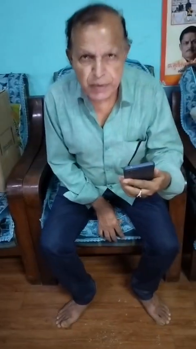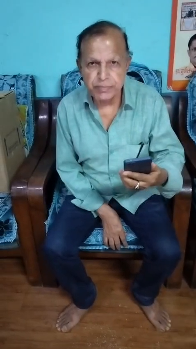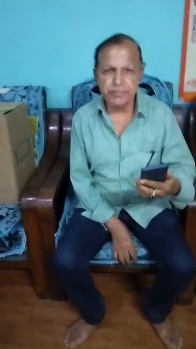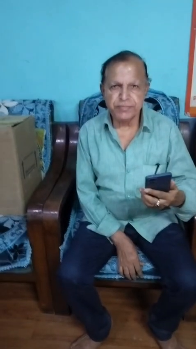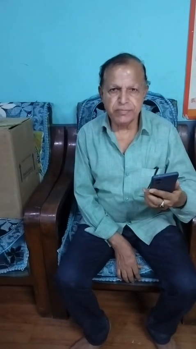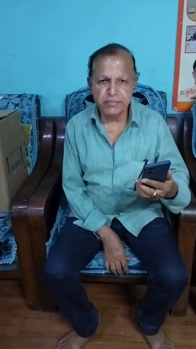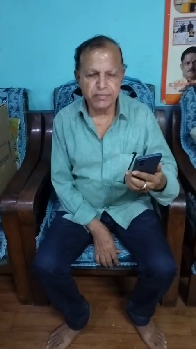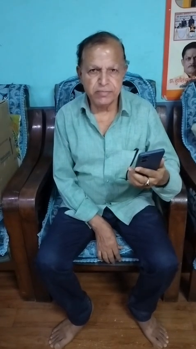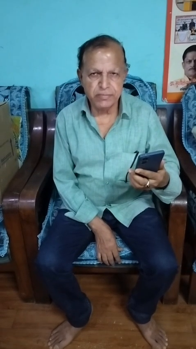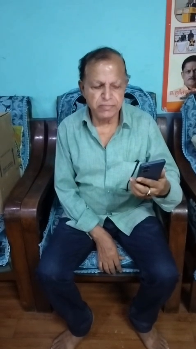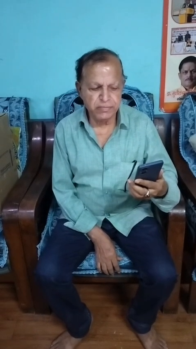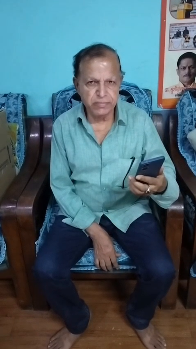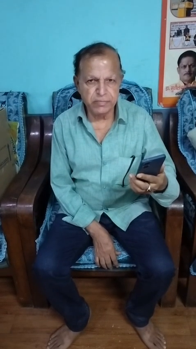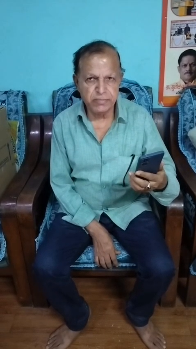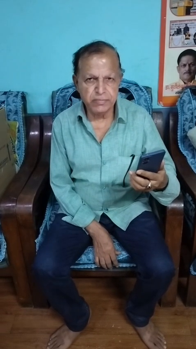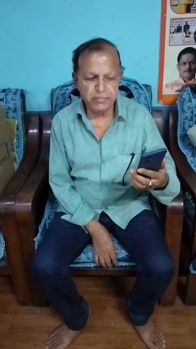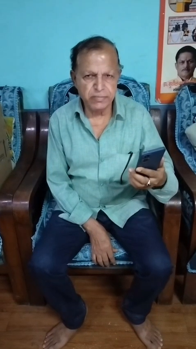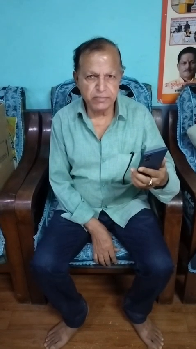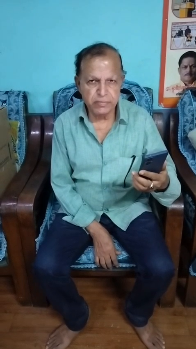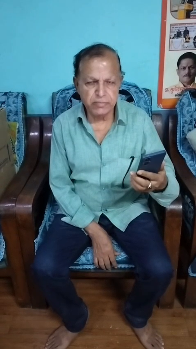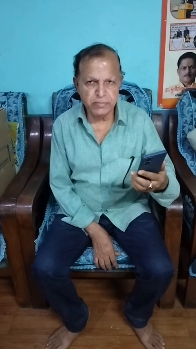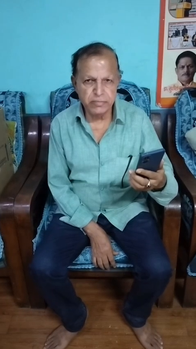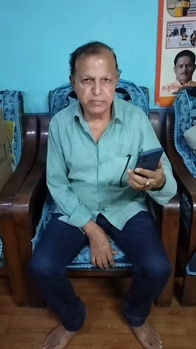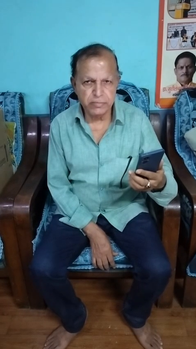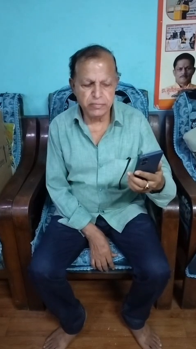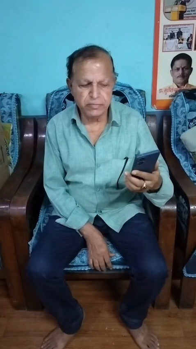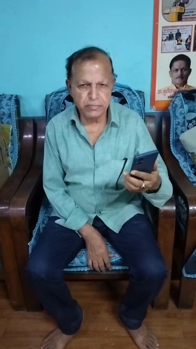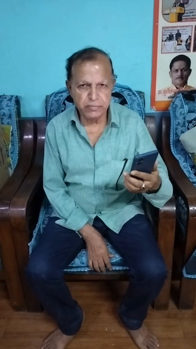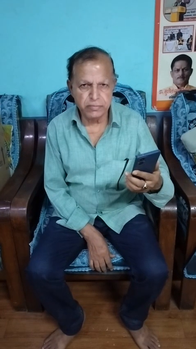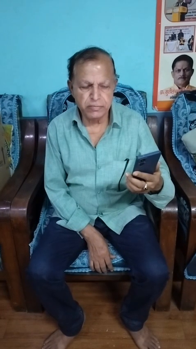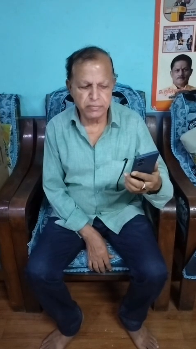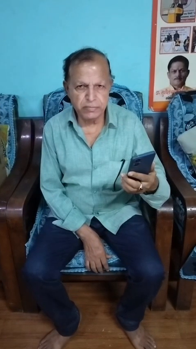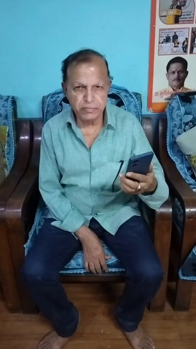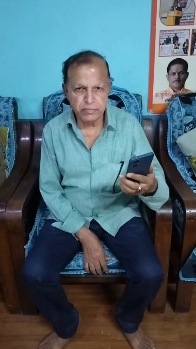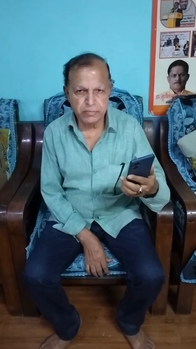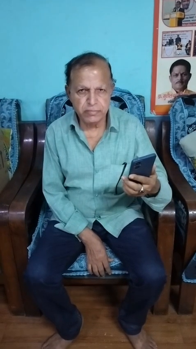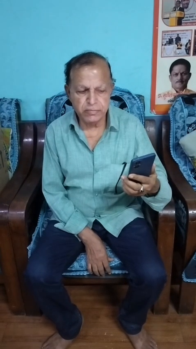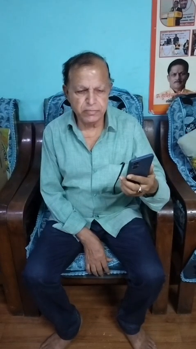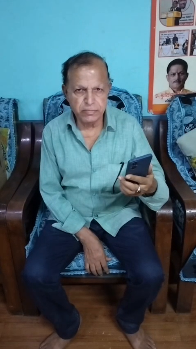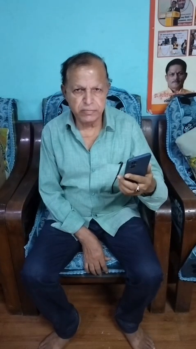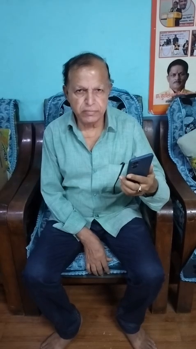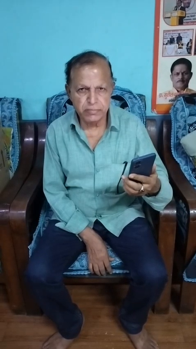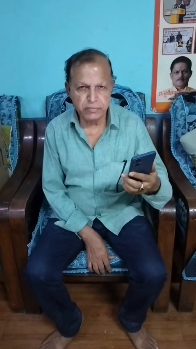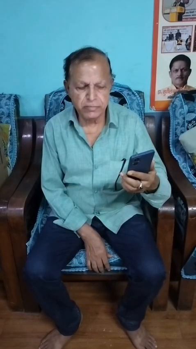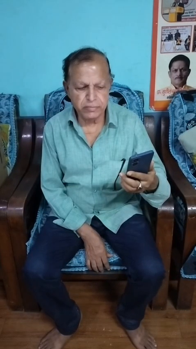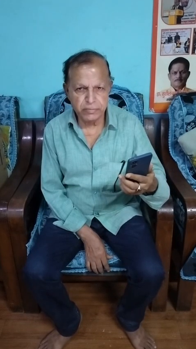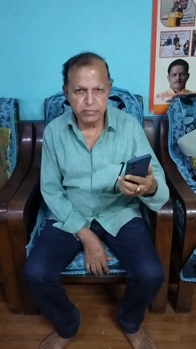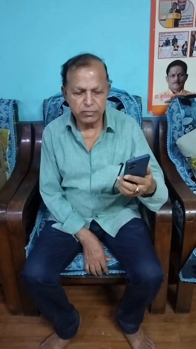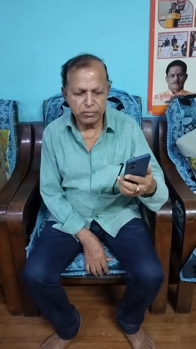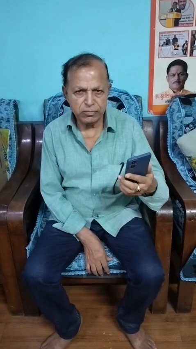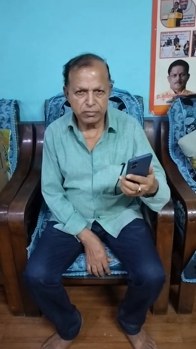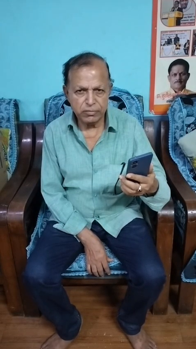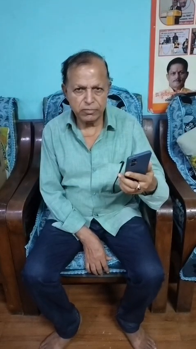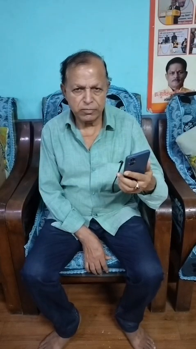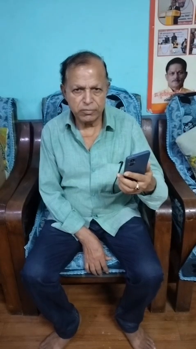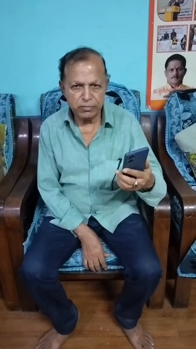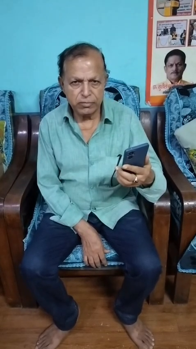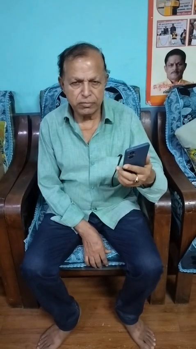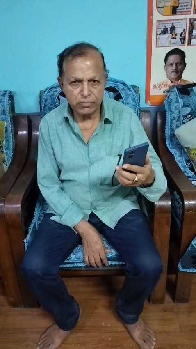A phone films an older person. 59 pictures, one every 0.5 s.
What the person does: Sitting.
